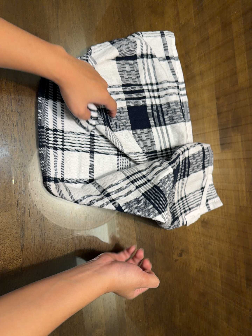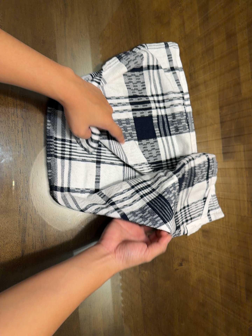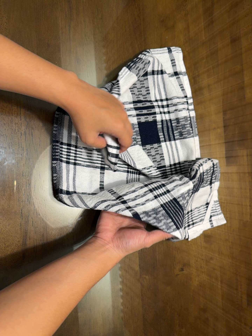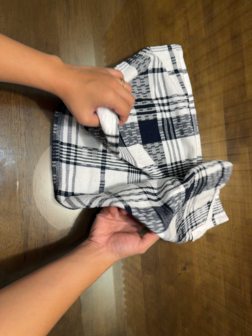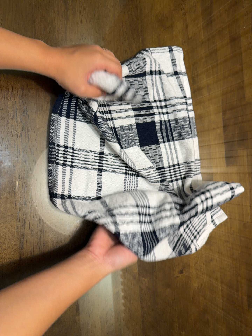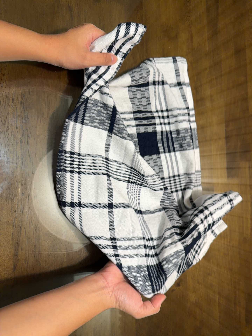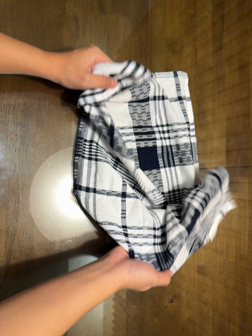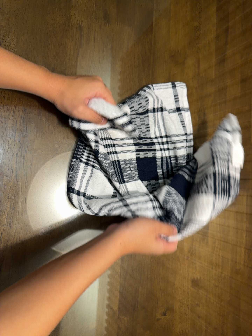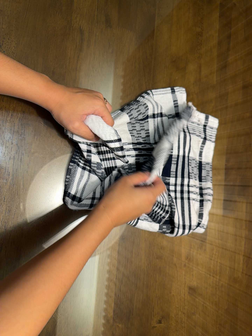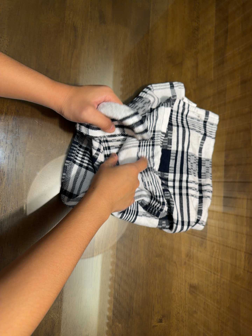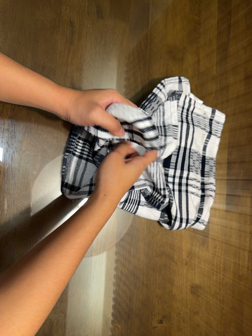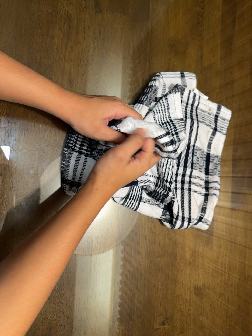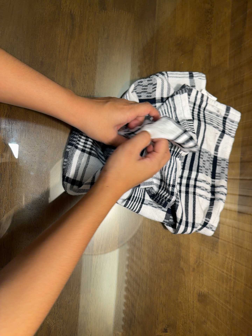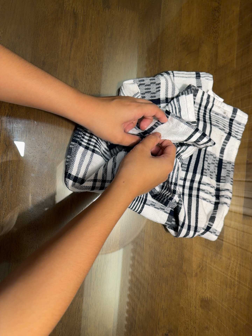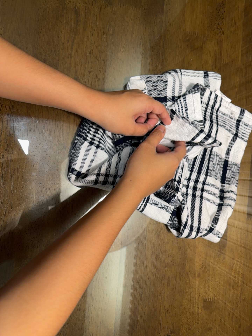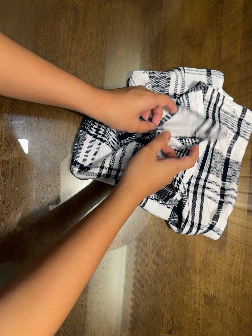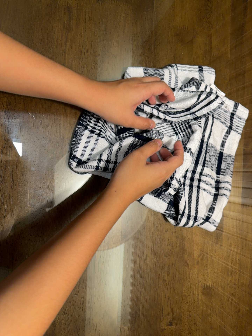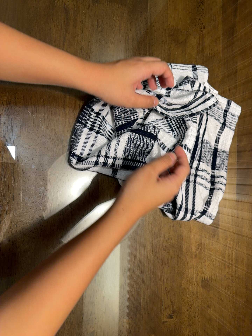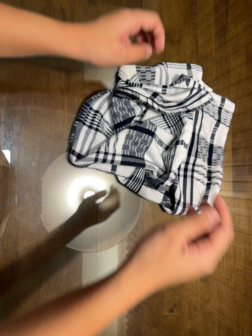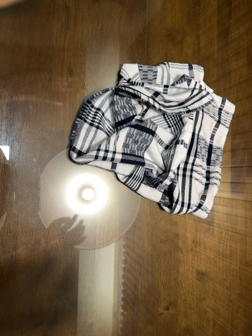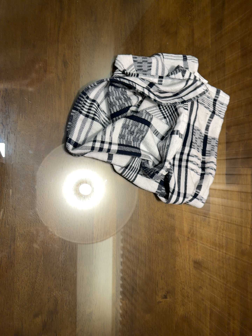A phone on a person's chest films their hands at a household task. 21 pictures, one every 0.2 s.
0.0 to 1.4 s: The camera rolls about its line of sight by about 10 degrees, and the scene rotates clockwise.
1.4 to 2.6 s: The camera travels to its right, about 8 cm.
2.6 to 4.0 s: The camera shifts only a little, or ends up much as it began.
The film runs backward here.
